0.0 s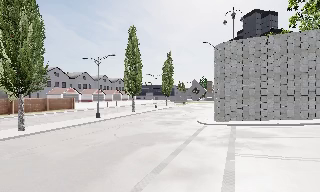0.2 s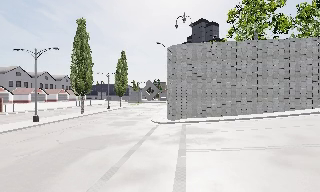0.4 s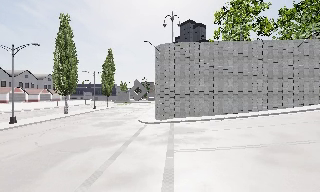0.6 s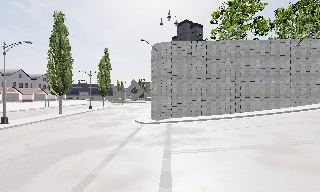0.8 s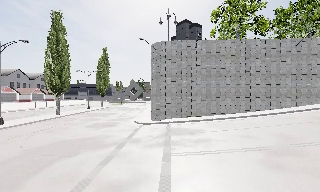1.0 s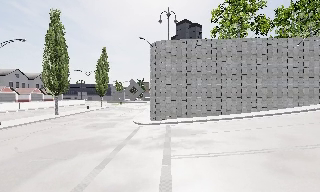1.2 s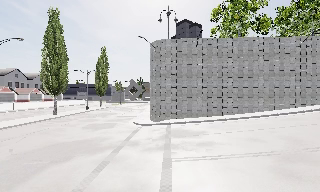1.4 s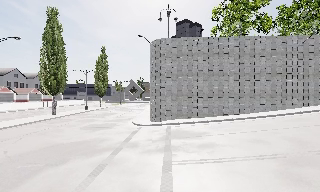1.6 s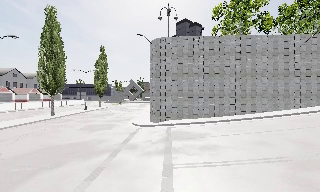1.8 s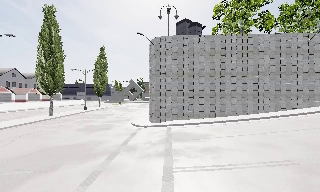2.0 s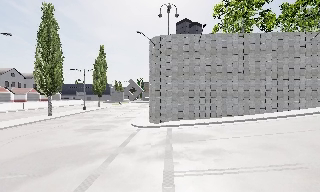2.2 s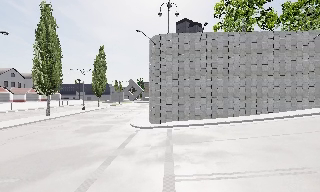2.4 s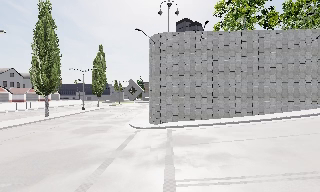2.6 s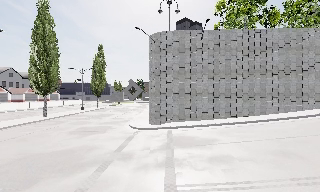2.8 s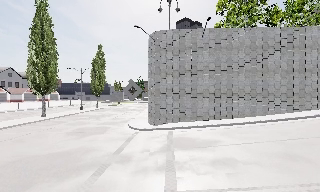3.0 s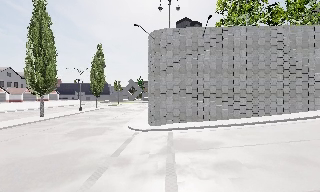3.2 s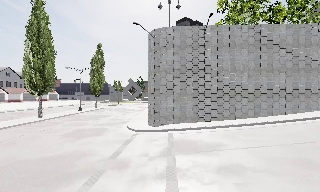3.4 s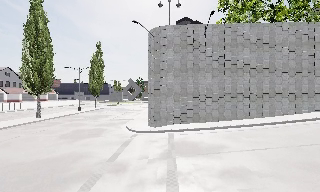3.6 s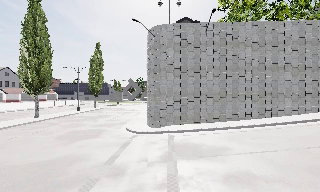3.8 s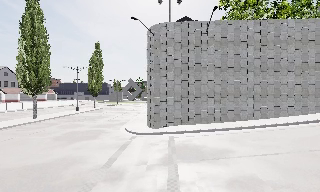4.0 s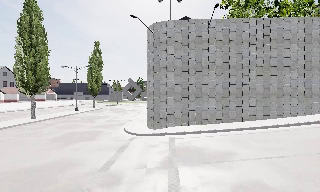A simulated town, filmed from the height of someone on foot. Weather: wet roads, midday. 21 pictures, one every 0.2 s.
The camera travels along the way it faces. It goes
forward.
0.0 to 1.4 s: The camera swings to its right by about 20 degrees, and the scene slides to the left. It travels forward, about 2 m, so what stands in front looms larger.
1.4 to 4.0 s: The camera travels forward, about 3.5 m, so what stands in front looms larger.
The film runs forward here.
